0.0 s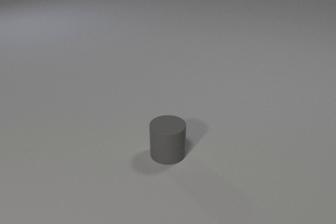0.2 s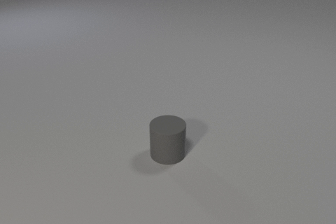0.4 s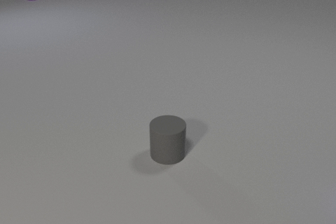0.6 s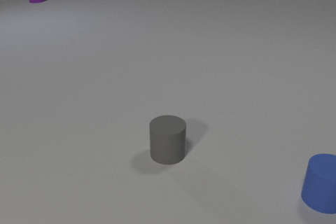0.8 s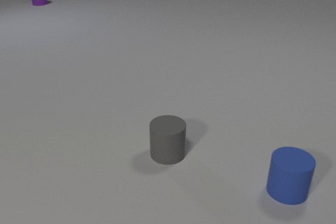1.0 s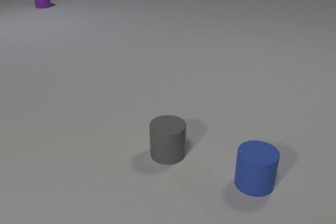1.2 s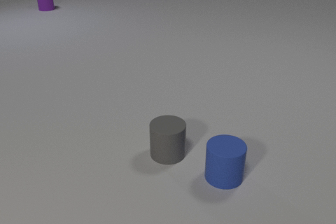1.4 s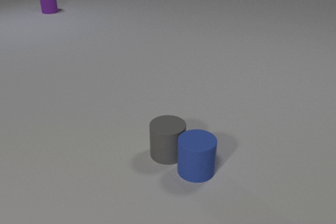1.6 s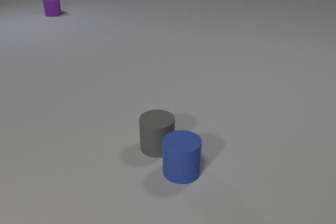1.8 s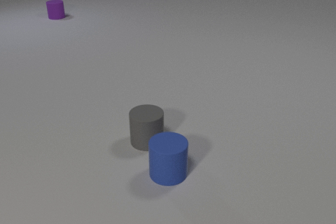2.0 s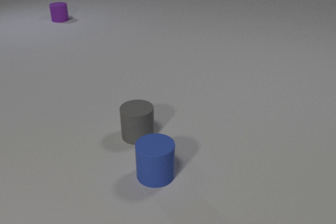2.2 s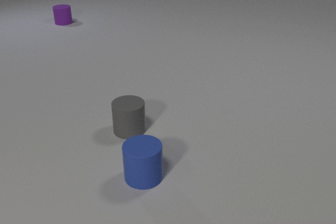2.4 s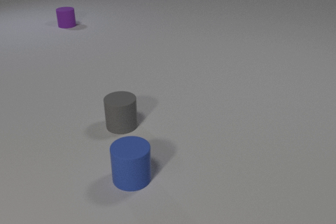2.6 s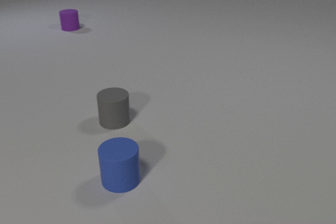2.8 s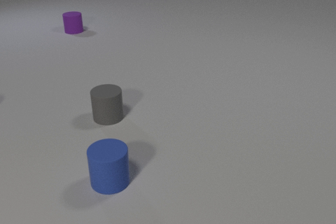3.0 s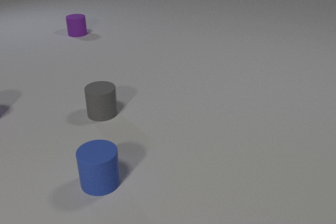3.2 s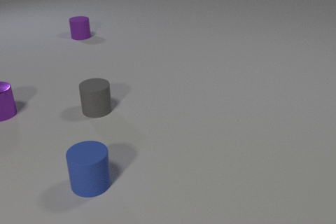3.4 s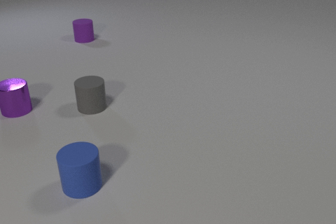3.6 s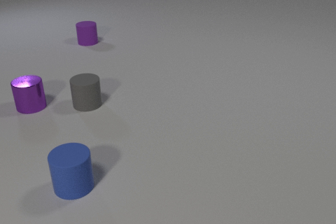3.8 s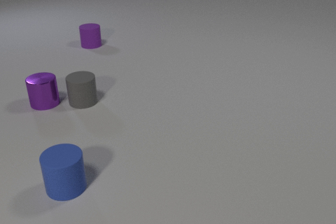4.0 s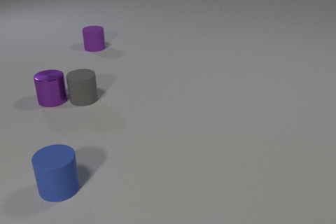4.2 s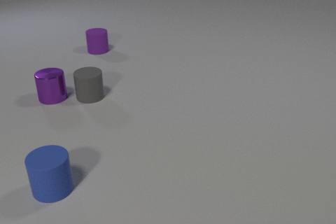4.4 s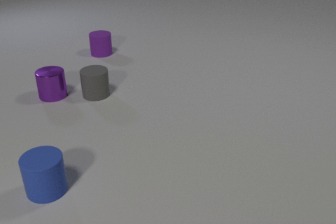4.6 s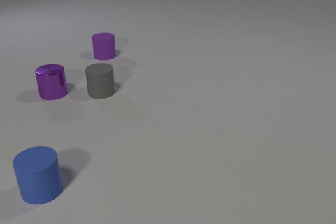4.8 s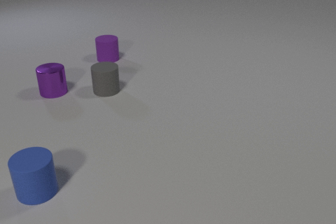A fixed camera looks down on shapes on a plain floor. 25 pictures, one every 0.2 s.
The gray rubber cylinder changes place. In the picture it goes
away from the camera.
The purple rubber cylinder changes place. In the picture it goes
toward the camera.
0.0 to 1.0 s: The blue rubber cylinder comes in at the right edge, slides to the left. The purple rubber cylinder comes in at the top edge, slides toward the camera.
1.0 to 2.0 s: The blue rubber cylinder slides to the left. The gray rubber cylinder slides away from the camera and to the left. The purple rubber cylinder slides toward the camera. The blue rubber cylinder and the gray rubber cylinder collide.
2.0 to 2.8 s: The blue rubber cylinder slides to the left. The gray rubber cylinder slides away from the camera and to the left. The purple rubber cylinder slides toward the camera.
2.8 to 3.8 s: The blue rubber cylinder slides to the left. The gray rubber cylinder slides away from the camera and to the left. The purple metal cylinder comes in at the left edge, slides to the right. The purple rubber cylinder slides toward the camera.
3.8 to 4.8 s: The blue rubber cylinder slides to the left. The gray rubber cylinder slides to the right and away from the camera. The purple metal cylinder slides away from the camera. The purple rubber cylinder slides toward the camera. The gray rubber cylinder and the purple metal cylinder collide.
What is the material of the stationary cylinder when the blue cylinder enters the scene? rubber.
How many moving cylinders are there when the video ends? 4.
How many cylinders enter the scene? 3.
